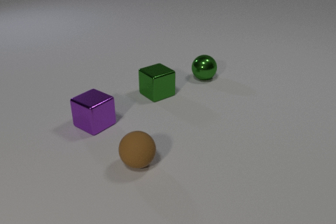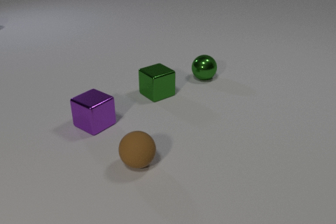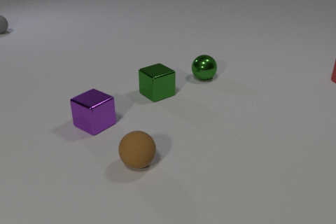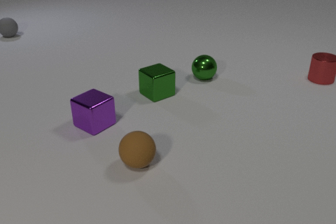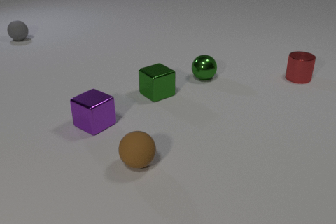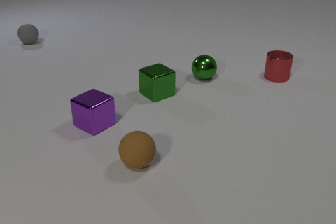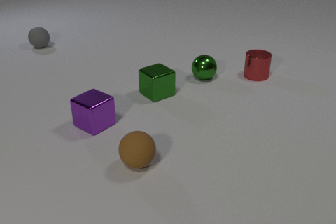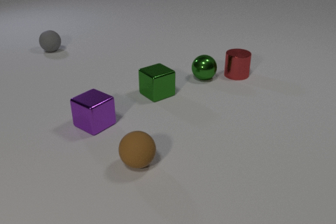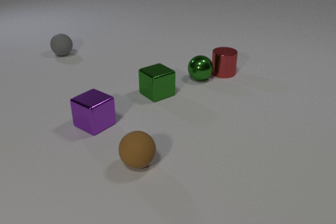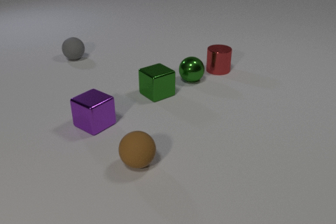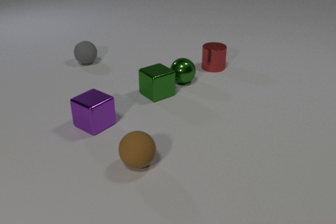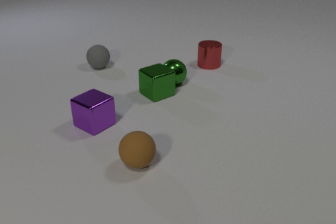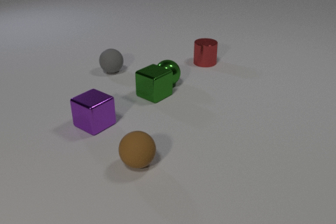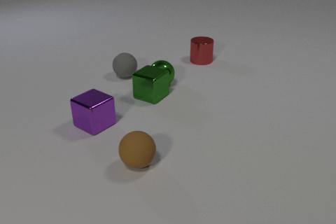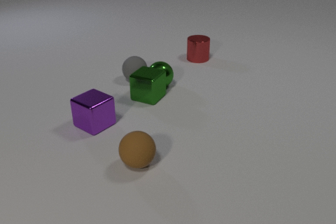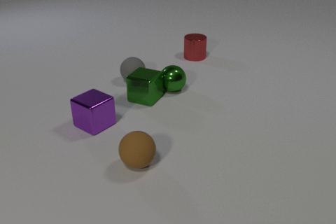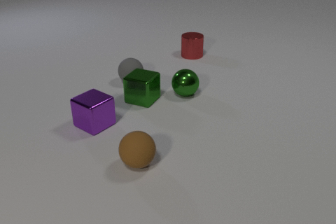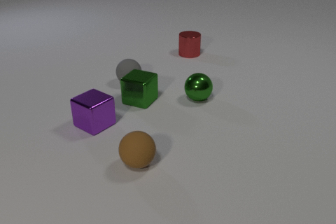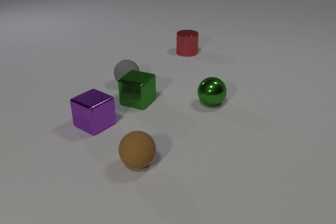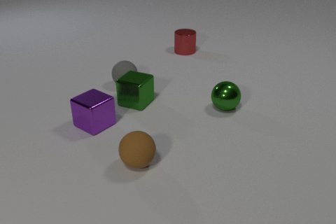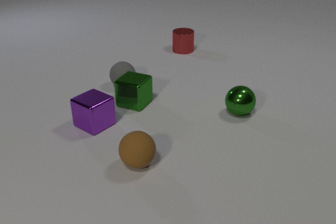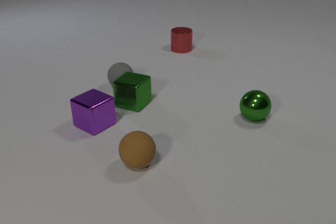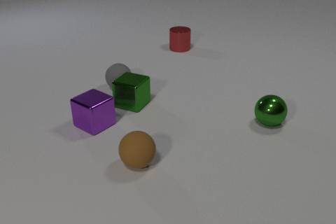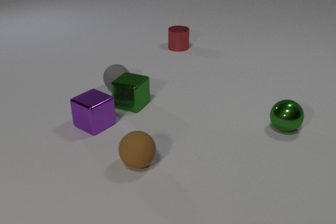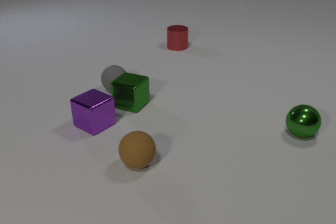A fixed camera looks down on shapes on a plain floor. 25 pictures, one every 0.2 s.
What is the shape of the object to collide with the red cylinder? sphere.
How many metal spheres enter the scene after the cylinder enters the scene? 0.
How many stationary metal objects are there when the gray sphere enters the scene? 3.
0.0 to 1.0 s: The red metal cylinder comes in at the right edge, slides to the left. The gray rubber sphere comes in at the left edge, rolls toward the camera and to the right.
1.0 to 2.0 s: The red metal cylinder slides to the left. The green metal sphere rolls to the left and toward the camera. The gray rubber sphere rolls toward the camera and to the right. The red metal cylinder and the green metal sphere collide.
2.0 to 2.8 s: The red metal cylinder slides away from the camera and to the left. The green metal sphere rolls to the left and toward the camera. The green metal cube slides to the left and toward the camera, spins so that its near face slides to the right, counterclockwise seen from above. The gray rubber sphere rolls toward the camera and to the right. The green metal sphere and the green metal cube collide. The green metal sphere and the gray rubber sphere collide.
2.8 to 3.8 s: The red metal cylinder slides away from the camera and to the left. The green metal sphere rolls to the right and toward the camera. The green metal cube slides to the left and toward the camera. The gray rubber sphere rolls toward the camera and to the left.
3.8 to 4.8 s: The red metal cylinder slides away from the camera and to the left. The green metal sphere rolls to the right and toward the camera. The gray rubber sphere rolls toward the camera and to the left.
